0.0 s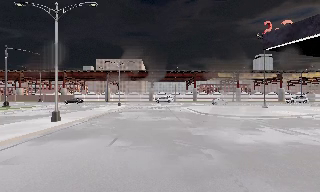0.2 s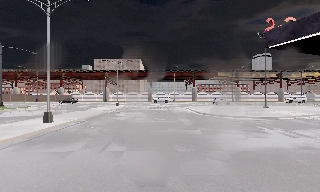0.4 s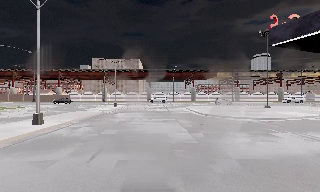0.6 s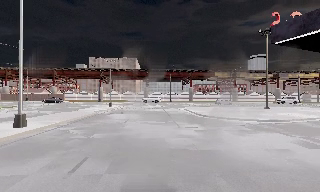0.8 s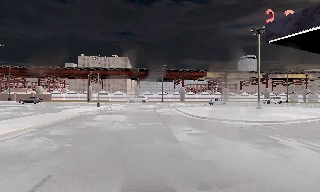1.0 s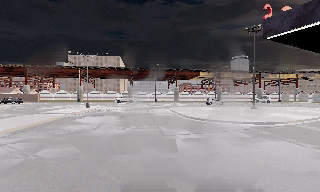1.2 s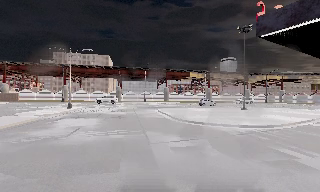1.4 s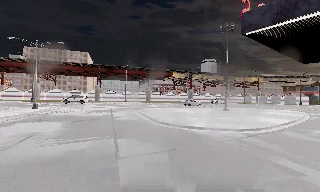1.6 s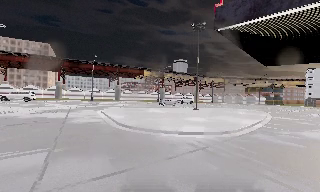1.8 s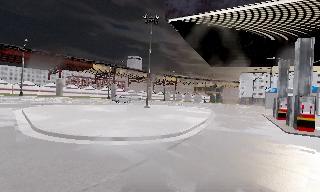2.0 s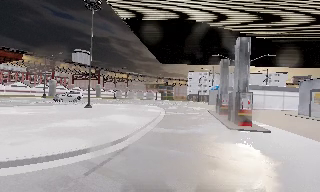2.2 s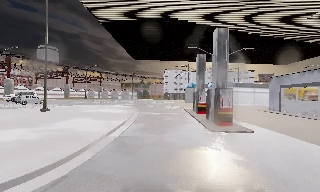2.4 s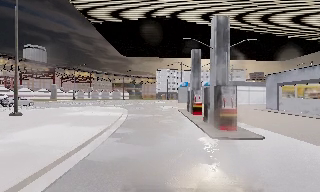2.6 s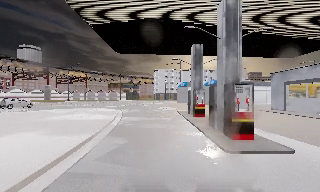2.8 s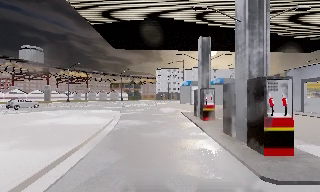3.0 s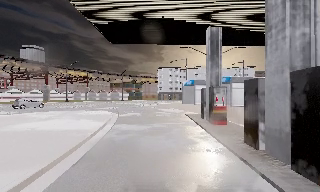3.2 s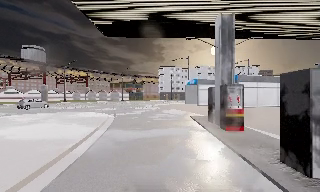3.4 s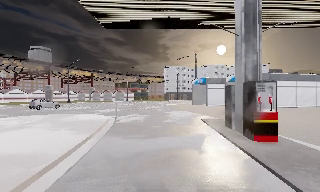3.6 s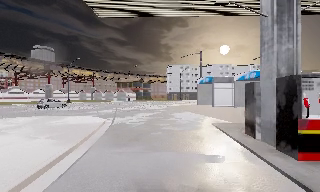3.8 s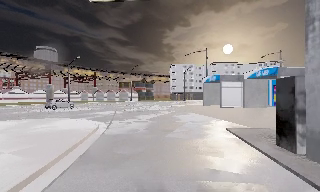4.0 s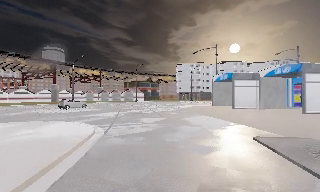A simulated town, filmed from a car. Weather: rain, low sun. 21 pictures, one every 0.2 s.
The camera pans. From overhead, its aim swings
clockwise.
The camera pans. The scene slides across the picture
to the left.
0.0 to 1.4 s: The scene slides to the left, as the camera pans about 15 degrees to its right. It travels forward, about 7 m, so what stands in front looms larger. It gains speed.
1.4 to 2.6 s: The camera swings to its right by about 55 degrees, and the scene slides to the left. It travels forward, about 10 m.
2.6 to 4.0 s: The camera travels forward, about 12 m, so what stands in front looms larger.
The film runs forward here.
